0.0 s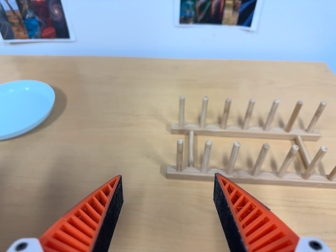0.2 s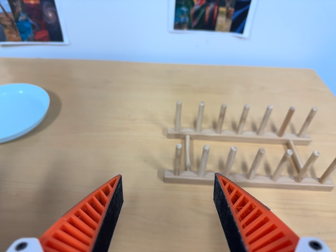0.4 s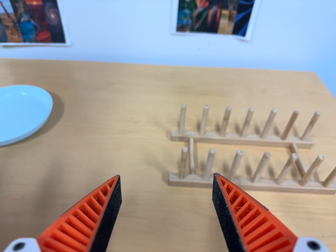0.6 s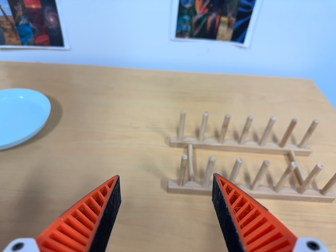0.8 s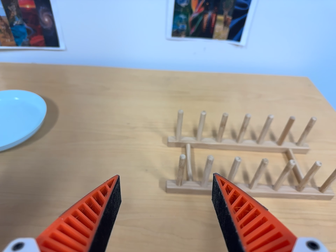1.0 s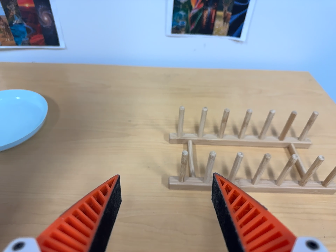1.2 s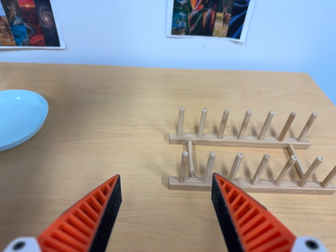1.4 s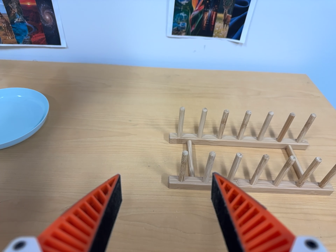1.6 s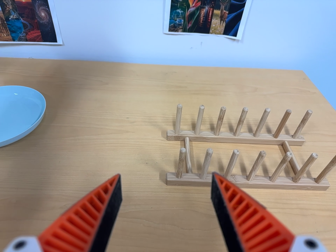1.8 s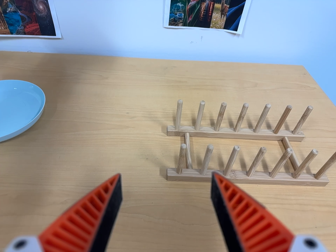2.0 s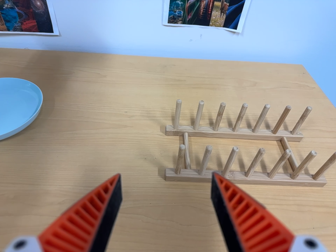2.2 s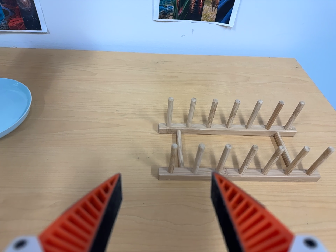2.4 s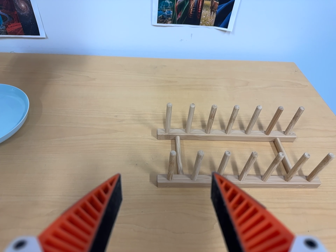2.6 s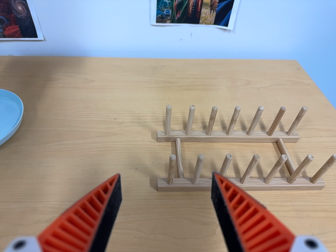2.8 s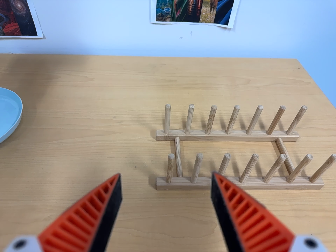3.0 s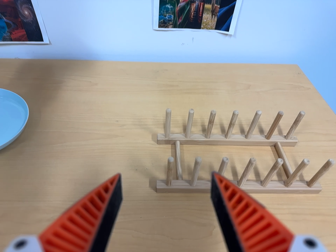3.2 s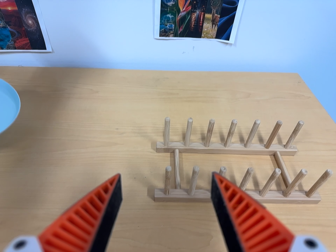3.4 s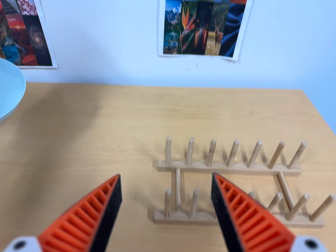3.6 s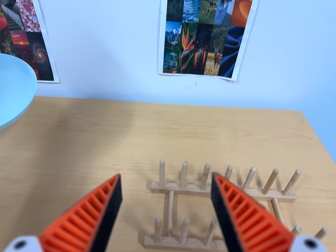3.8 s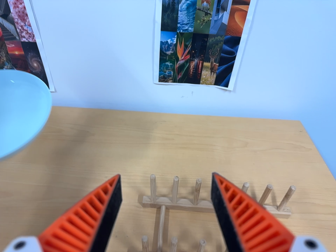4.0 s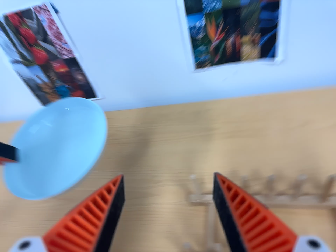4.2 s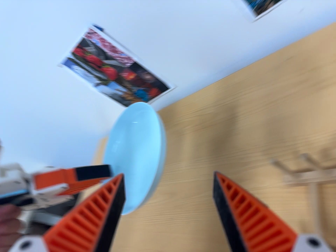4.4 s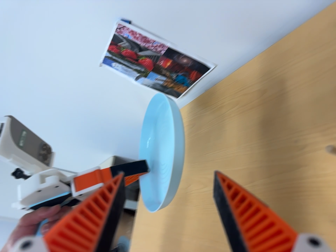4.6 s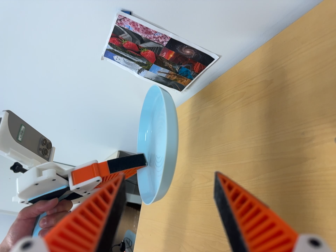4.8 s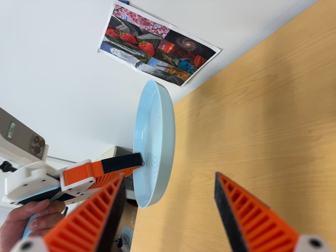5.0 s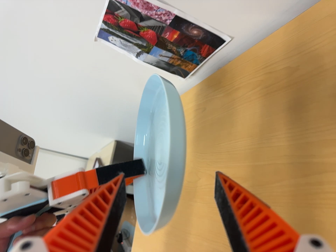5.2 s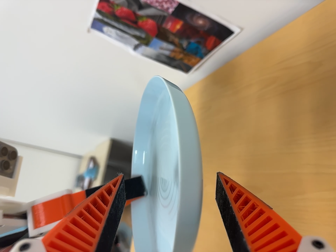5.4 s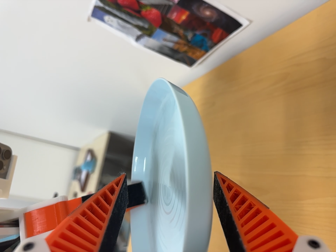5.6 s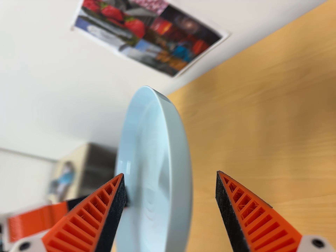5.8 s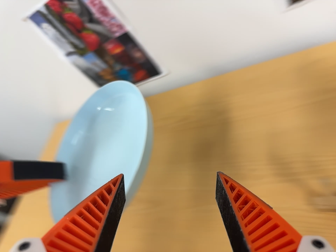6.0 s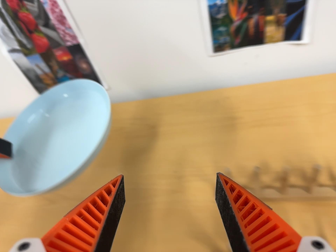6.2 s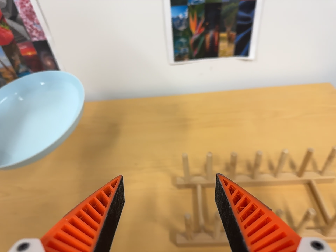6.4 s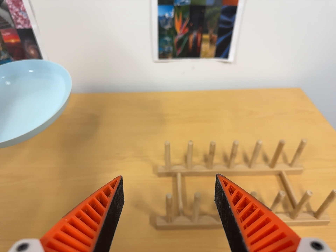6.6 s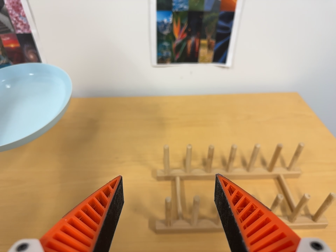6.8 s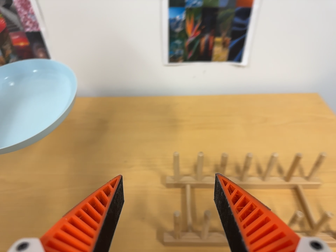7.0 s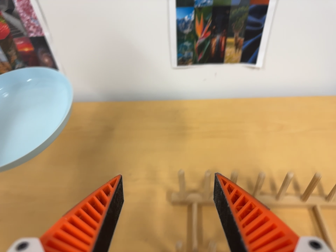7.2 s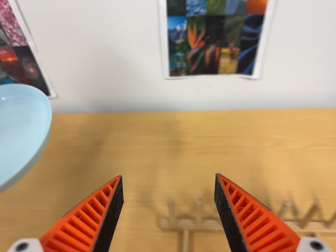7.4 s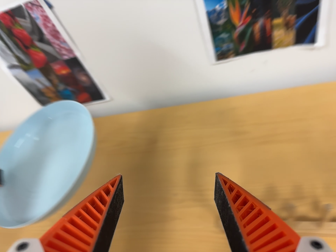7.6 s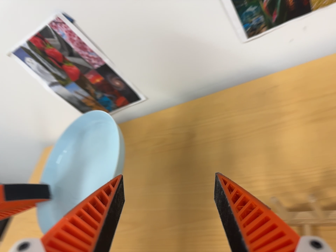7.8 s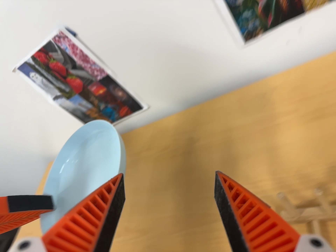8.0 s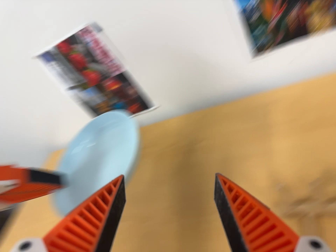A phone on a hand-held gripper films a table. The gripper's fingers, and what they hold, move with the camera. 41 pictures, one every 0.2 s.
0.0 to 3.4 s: The camera travels toward the top of its view, about 7 cm, so close, fixed things drift downward.
3.4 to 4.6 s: The camera pans to its left by about 60 degrees. It travels to its right, toward the top of its view and forward, about 30 cm. Its aim tips toward the bottom of its view by about 15 degrees. It rolls about its line of sight by about 35 degrees, and the scene rotates counterclockwise.
4.6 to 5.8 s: The scene slides to the left, as the camera pans about 30 degrees to its right. It travels to its left and forward, about 12 cm. It rolls about its line of sight by about 15 degrees, and the scene rotates clockwise.
5.8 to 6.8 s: The scene slides to the left, as the camera pans about 30 degrees to its right. It travels toward the bottom of its view and backward, about 16 cm. Its aim tips toward the top of its view by about 15 degrees. It rolls about its line of sight by about 15 degrees, and the scene rotates clockwise.
6.8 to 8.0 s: The camera swings to its left by about 30 degrees, and the scene slides to the right. It travels toward the top of its view, forward and to its right, about 12 cm. It rolls about its line of sight by about 10 degrees, and the scene rotates counterclockwise.
The film runs forward here.
